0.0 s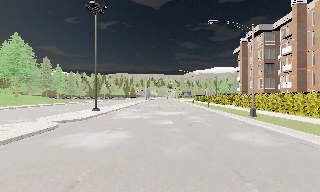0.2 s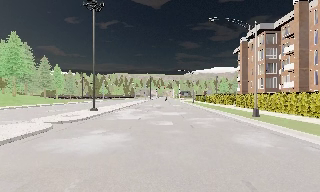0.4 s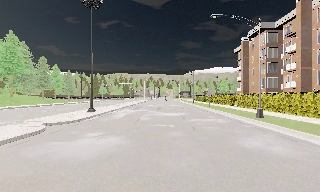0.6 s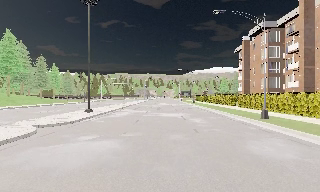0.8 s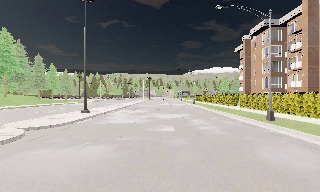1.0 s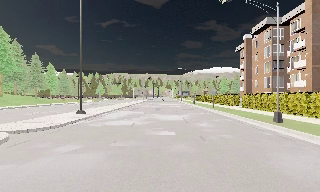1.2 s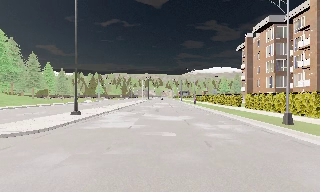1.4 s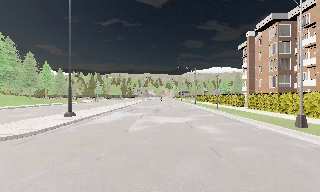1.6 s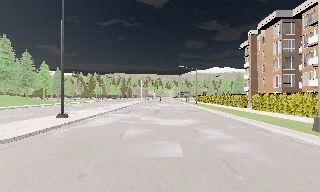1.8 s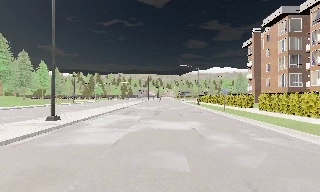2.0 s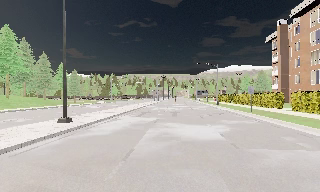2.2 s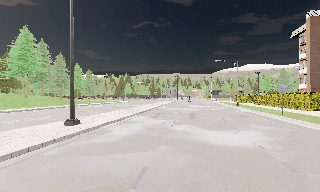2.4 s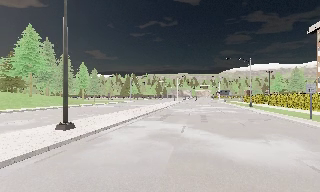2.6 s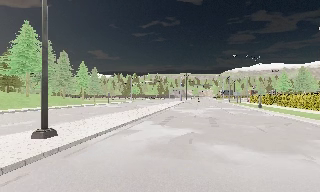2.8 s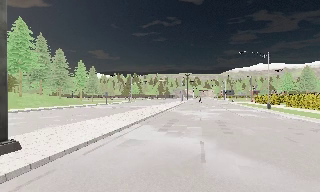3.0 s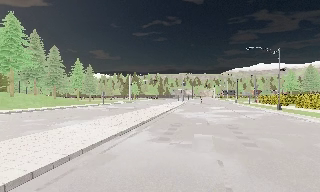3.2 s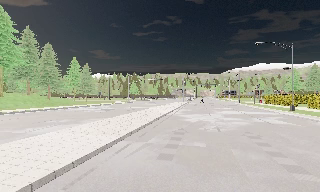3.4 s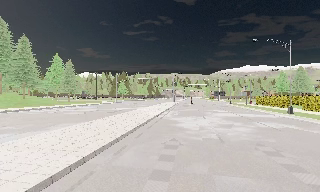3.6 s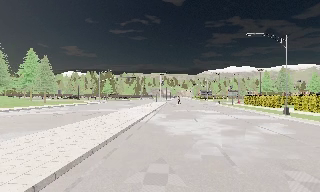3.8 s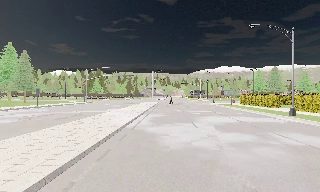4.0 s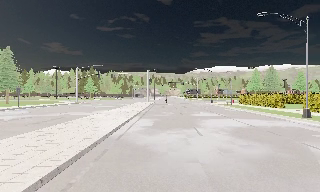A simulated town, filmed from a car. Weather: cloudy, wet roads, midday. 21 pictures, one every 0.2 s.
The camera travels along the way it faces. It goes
forward.
0.0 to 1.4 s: The camera travels forward, about 4.5 m, so what stands in front looms larger. It gains speed.
1.4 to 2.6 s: The camera swings to its left by about 15 degrees, and the scene slides to the right. It travels forward, about 8 m, so what stands in front looms larger.
2.6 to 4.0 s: The scene slides to the left, as the camera pans about 10 degrees to its right. It travels forward, about 14 m, so what stands in front looms larger.
The film runs forward here.
